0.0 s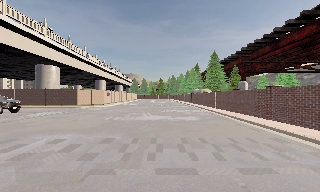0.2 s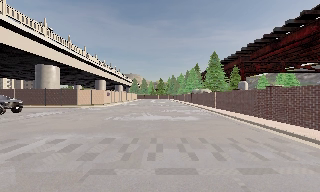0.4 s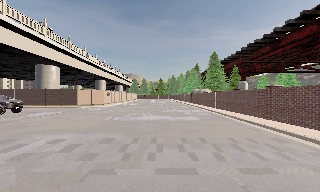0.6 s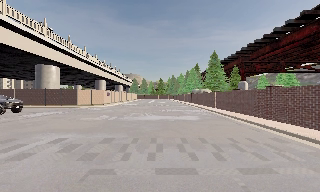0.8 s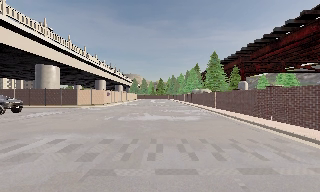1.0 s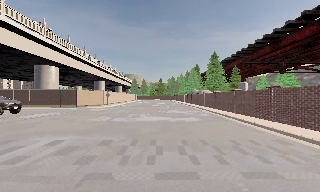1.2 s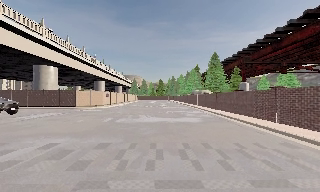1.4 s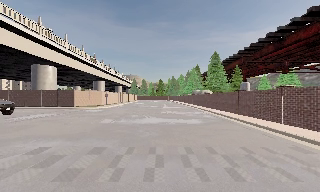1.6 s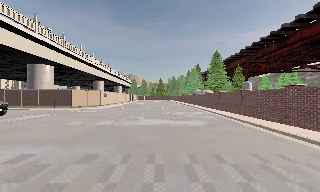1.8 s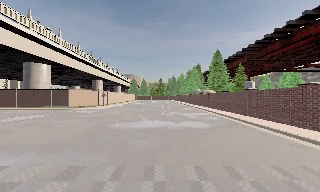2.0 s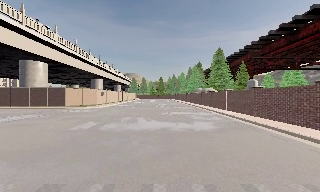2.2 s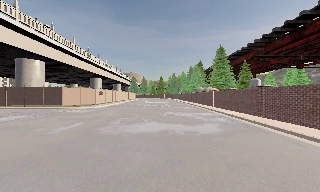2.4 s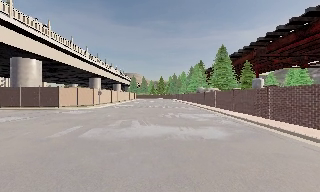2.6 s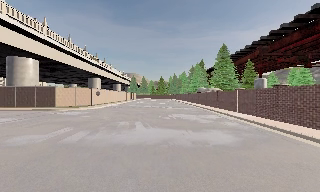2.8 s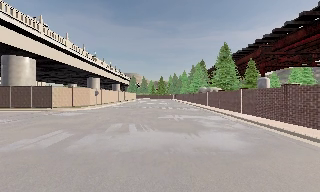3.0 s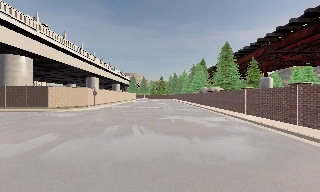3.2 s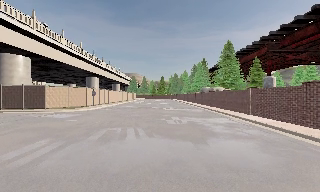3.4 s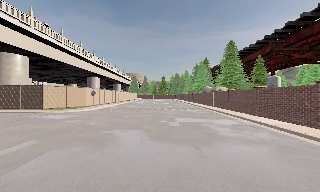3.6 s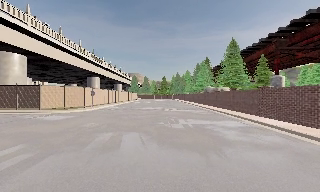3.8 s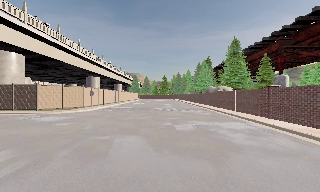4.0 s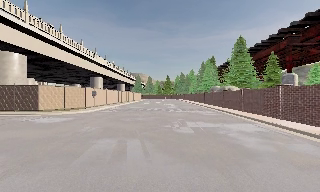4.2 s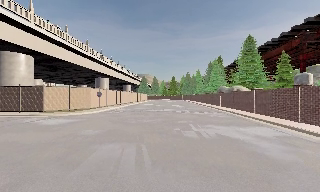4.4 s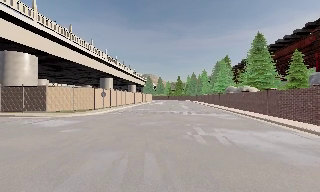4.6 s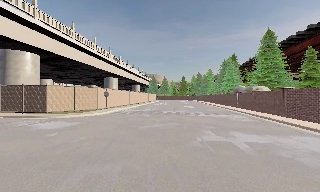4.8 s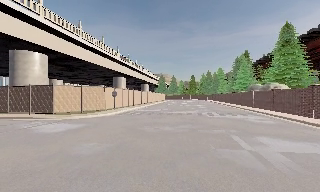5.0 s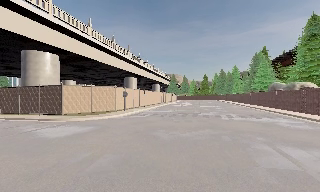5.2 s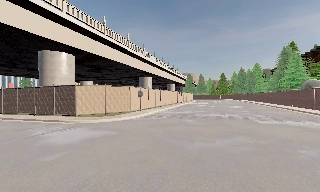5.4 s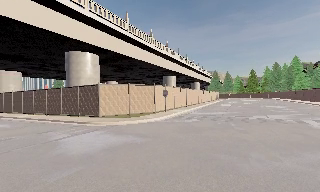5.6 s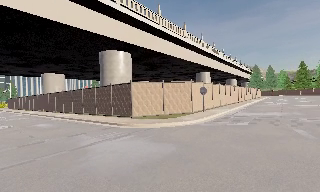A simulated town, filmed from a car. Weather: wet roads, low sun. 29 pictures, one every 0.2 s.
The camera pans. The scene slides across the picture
to the right.
The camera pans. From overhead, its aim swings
counterclockwise.
0.0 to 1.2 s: The camera travels forward, about 0.5 m, so what stands in front looms larger. It gains speed.
1.2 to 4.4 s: The camera travels forward, about 12 m, so what stands in front looms larger.
4.4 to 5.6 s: The scene slides to the right, as the camera pans about 35 degrees to its left. It travels forward, about 9 m. It gains speed.
The film runs forward here.
